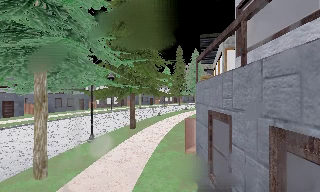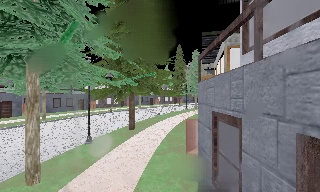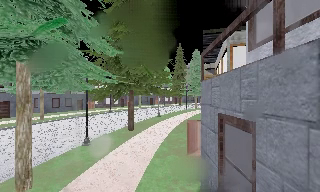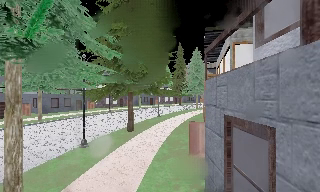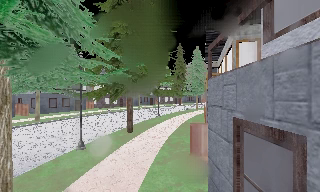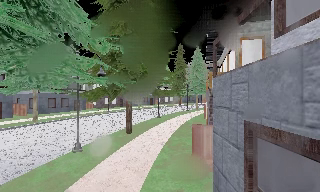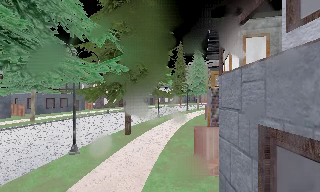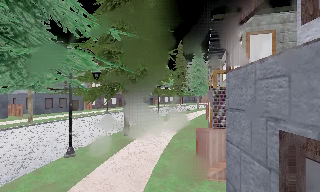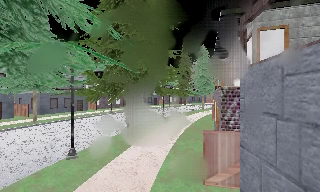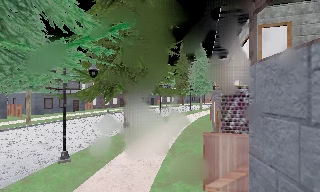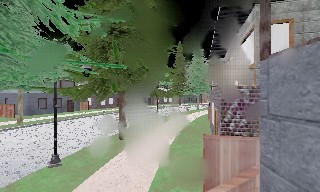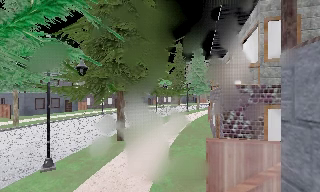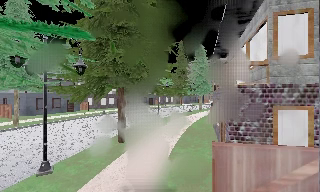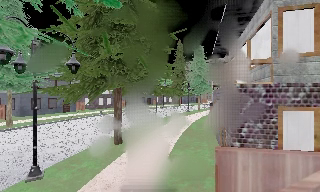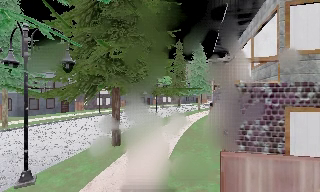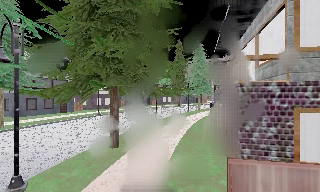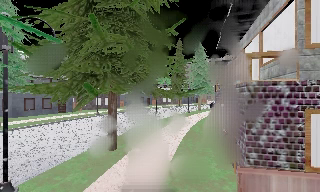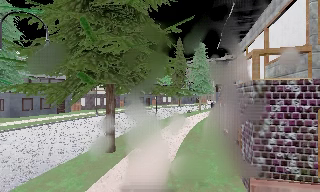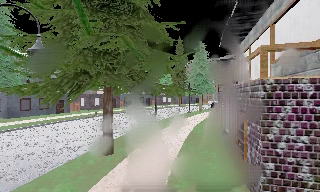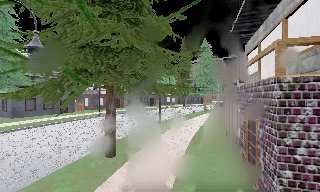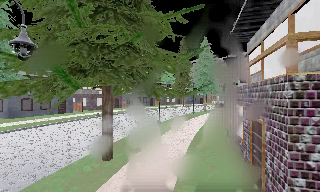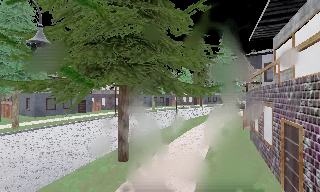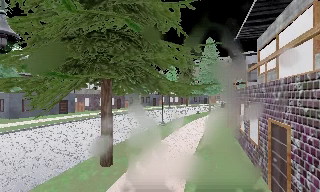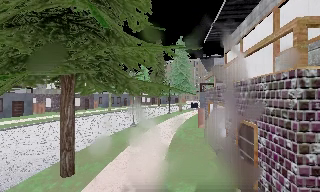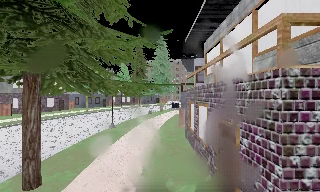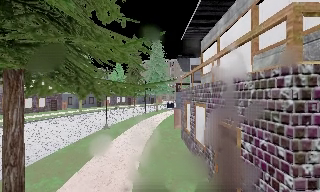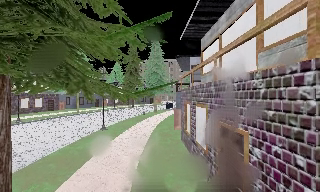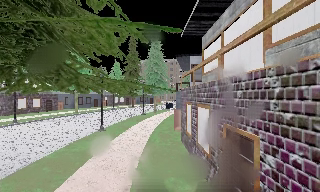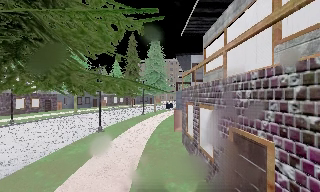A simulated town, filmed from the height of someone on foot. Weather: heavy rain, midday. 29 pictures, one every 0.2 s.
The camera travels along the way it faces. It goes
forward.
0.0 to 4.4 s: The camera travels forward, about 7 m, so what stands in front looms larger.
4.4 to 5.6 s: The camera swings to its right by about 20 degrees, and the scene slides to the left. It travels forward, about 2 m, so what stands in front looms larger.
The film runs forward here.
